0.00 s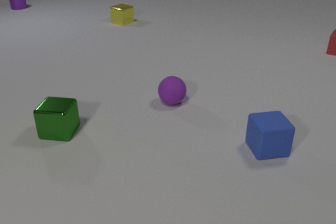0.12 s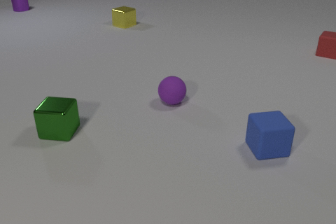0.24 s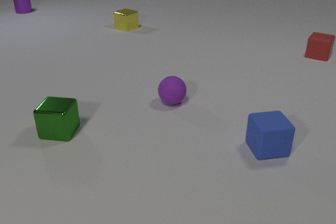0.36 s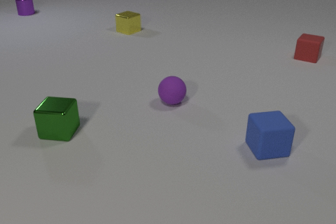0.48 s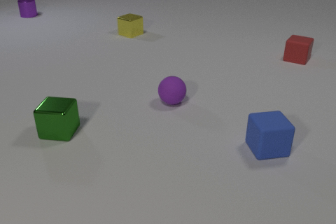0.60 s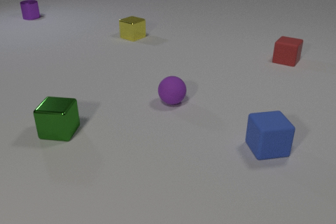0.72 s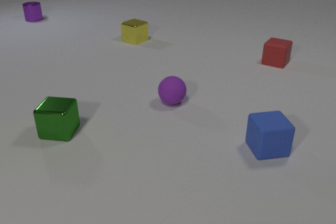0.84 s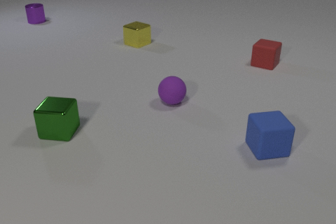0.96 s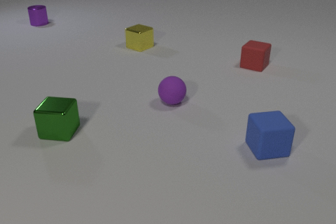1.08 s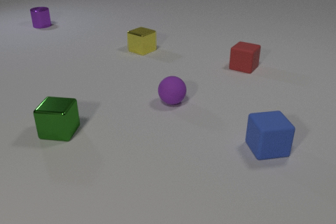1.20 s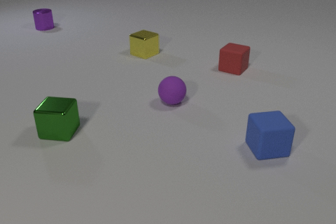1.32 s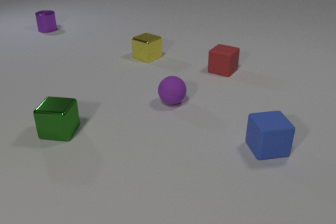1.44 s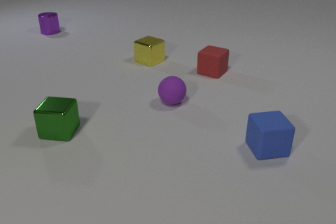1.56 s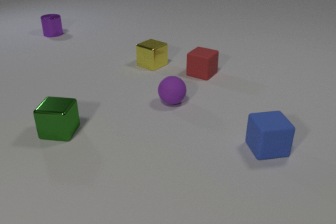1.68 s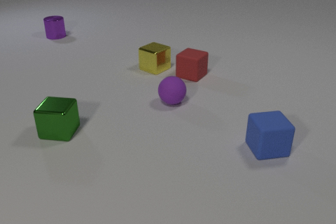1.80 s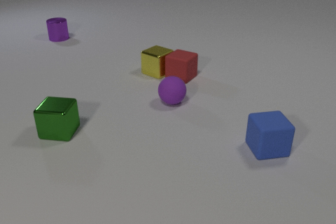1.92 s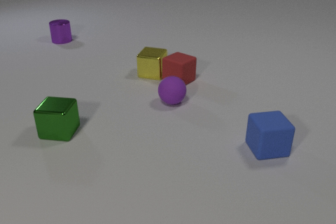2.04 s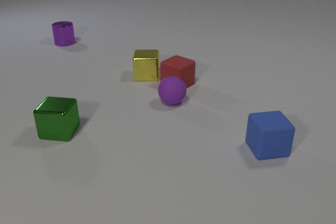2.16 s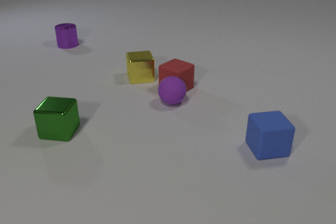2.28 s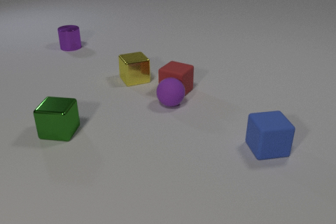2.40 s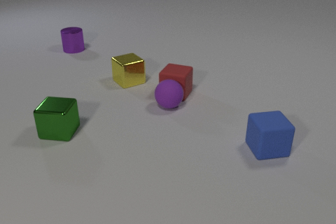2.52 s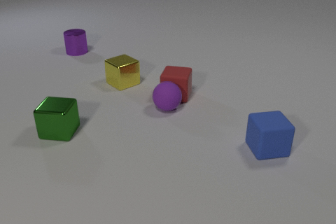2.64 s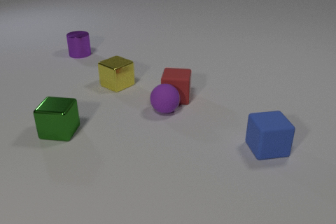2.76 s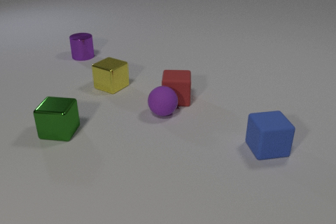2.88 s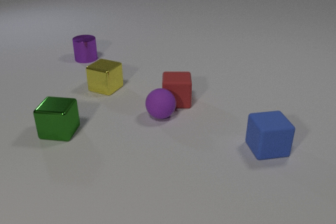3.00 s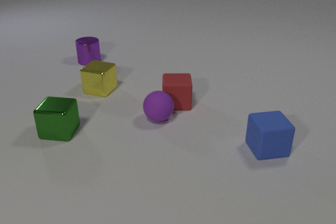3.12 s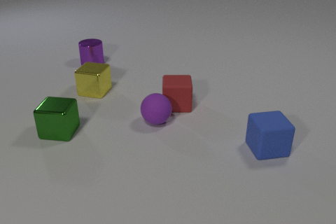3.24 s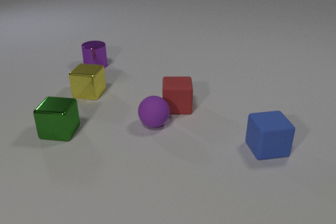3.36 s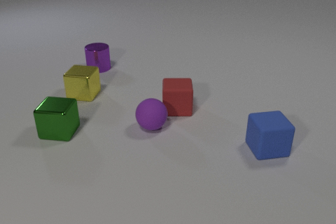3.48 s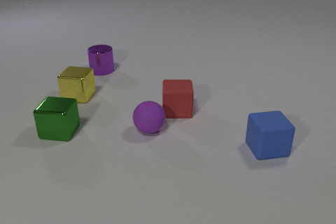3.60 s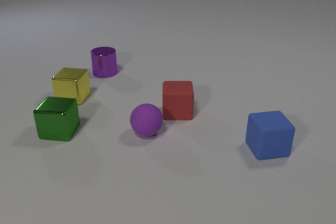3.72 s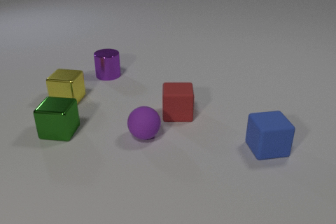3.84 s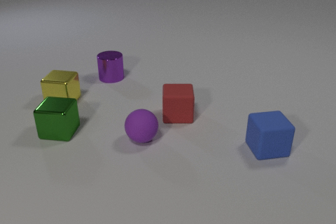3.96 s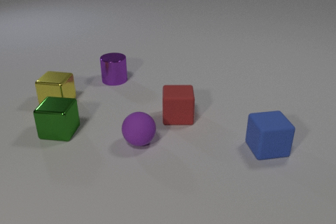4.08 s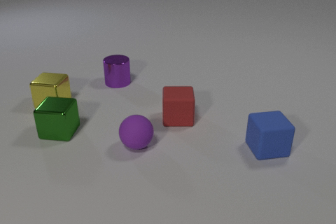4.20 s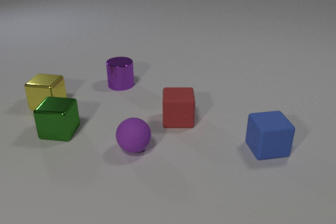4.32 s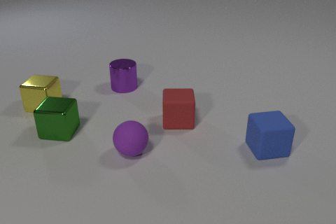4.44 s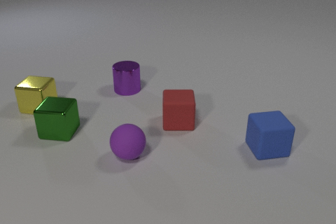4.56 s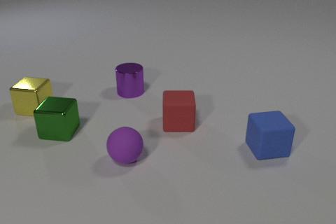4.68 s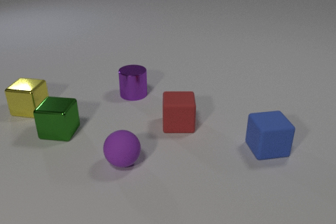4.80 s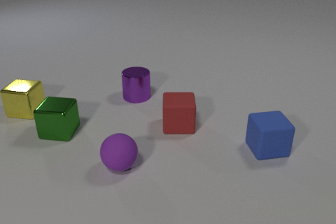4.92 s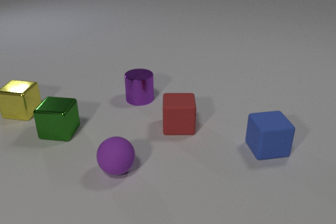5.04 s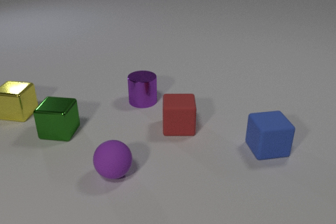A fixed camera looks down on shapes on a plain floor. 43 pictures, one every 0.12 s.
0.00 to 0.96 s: The red rubber cube slides to the left and toward the camera. The yellow metal cube slides toward the camera. The purple metal cylinder slides toward the camera.
0.96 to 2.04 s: The red rubber cube slides to the left and toward the camera. The yellow metal cube slides toward the camera, spins counterclockwise seen from above by about 30 degrees, its near face sliding to the right. The purple metal cylinder slides toward the camera. The red rubber cube and the yellow metal cube collide.
2.04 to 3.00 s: The red rubber cube slides toward the camera, spins counterclockwise seen from above by about 45 degrees, its near face sliding to the right. The yellow metal cube slides to the left and toward the camera, spins so that its near face slides to the right, counterclockwise seen from above. The purple rubber sphere rolls toward the camera and to the left. The purple metal cylinder slides toward the camera and to the right. The red rubber cube and the purple rubber sphere collide.
3.00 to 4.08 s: The red rubber cube slides toward the camera. The yellow metal cube slides to the left and toward the camera. The purple rubber sphere rolls toward the camera and to the left. The purple metal cylinder slides toward the camera and to the right.
4.08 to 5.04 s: The red rubber cube slides toward the camera. The yellow metal cube slides to the left. The purple rubber sphere rolls toward the camera and to the left. The purple metal cylinder slides toward the camera and to the right.
Are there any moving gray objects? no.
How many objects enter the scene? 0.
What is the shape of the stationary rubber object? cube.
